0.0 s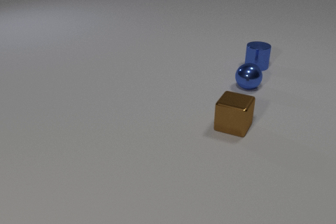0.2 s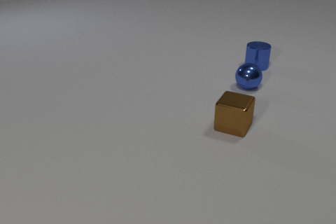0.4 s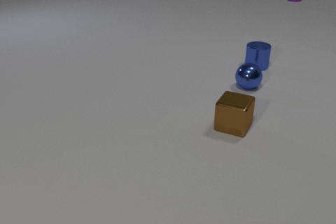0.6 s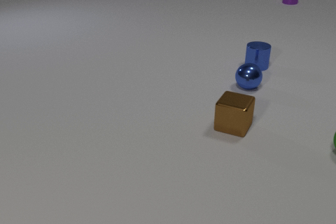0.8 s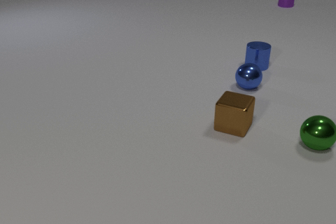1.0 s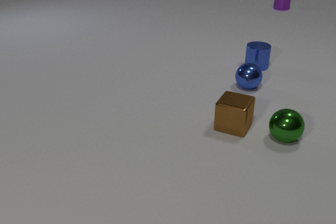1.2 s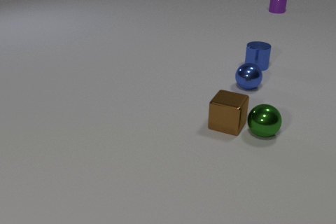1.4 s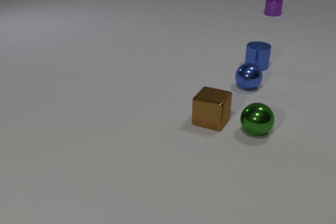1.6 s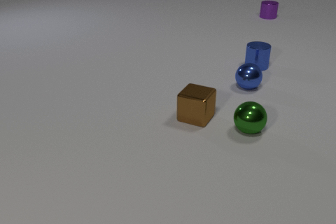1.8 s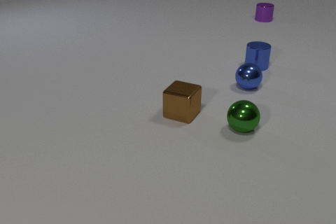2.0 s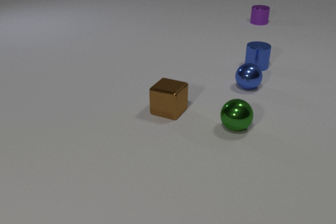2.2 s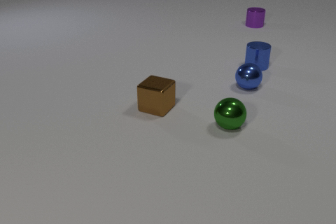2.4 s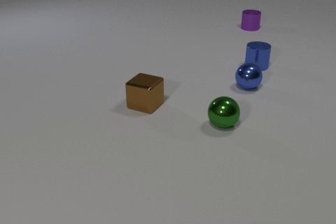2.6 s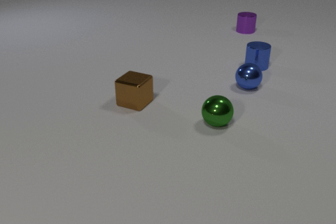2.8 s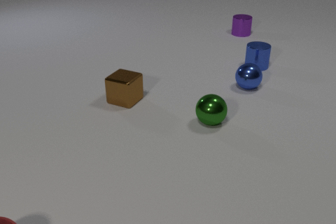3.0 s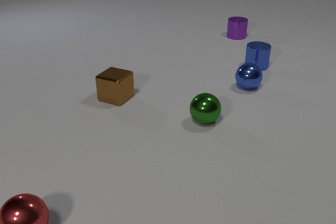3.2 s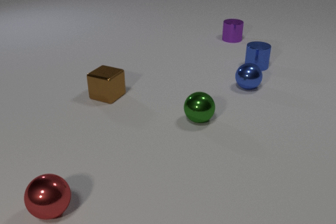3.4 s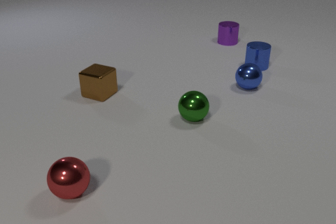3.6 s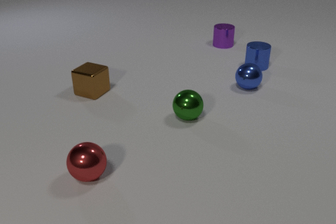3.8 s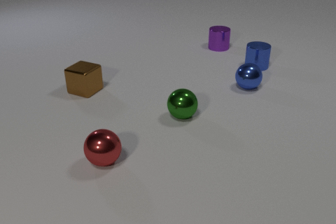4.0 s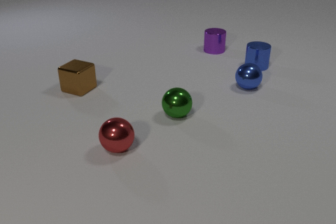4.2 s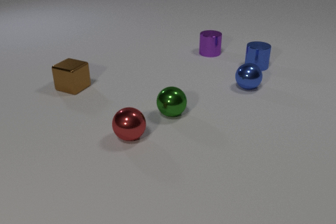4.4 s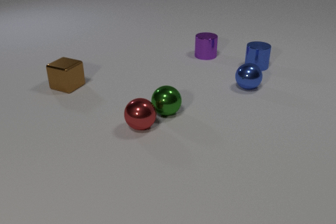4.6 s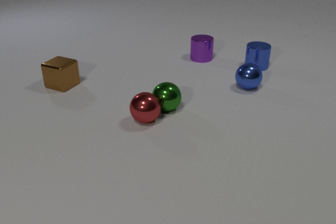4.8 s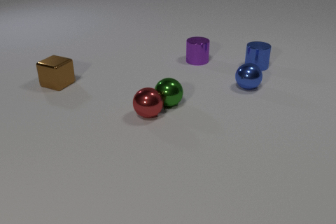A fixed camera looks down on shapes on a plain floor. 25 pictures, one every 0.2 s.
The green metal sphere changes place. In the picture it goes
to the left.
The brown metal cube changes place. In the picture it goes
to the left.
0.0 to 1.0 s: The green metal sphere comes in at the right edge, rolls to the left. The purple metal cylinder slides toward the camera.
1.0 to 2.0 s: The green metal sphere rolls to the left. The brown metal cube slides to the left. The purple metal cylinder slides toward the camera. The green metal sphere and the brown metal cube collide.
2.0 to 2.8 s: The green metal sphere rolls to the left. The brown metal cube slides to the left and away from the camera. The red metal sphere comes in at the bottom edge. The purple metal cylinder slides toward the camera and to the left.
2.8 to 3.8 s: The green metal sphere rolls to the left. The brown metal cube slides to the left and away from the camera. The red metal sphere rolls away from the camera and to the right. The purple metal cylinder slides toward the camera and to the left.
3.8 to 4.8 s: The green metal sphere rolls away from the camera and to the left. The brown metal cube slides to the left and away from the camera. The red metal sphere rolls away from the camera and to the right. The purple metal cylinder slides toward the camera and to the left. The green metal sphere and the red metal sphere collide.
How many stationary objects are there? 2.
What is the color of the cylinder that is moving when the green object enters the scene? purple.
What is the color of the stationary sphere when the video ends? blue.
